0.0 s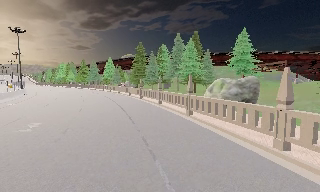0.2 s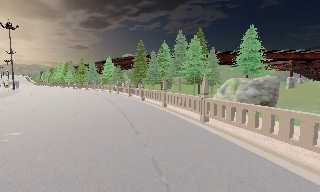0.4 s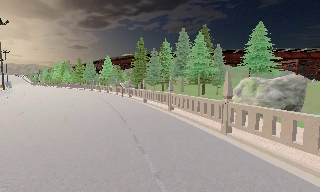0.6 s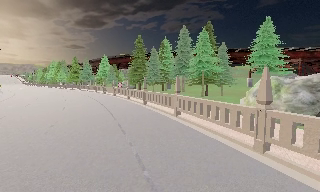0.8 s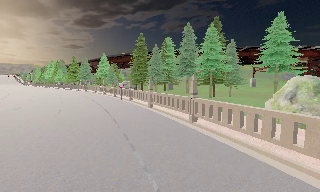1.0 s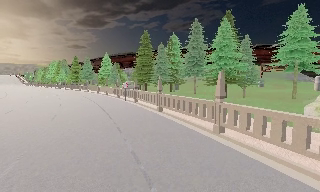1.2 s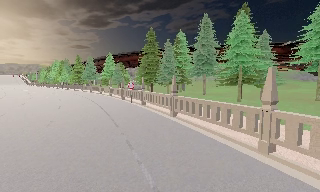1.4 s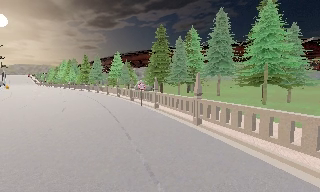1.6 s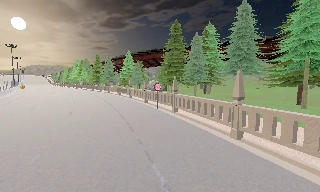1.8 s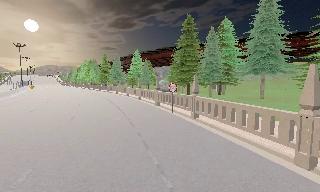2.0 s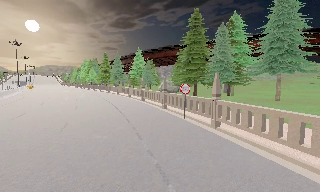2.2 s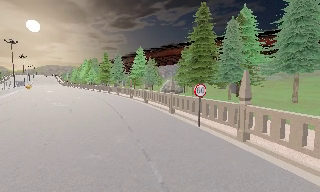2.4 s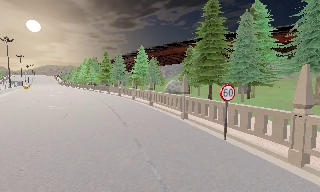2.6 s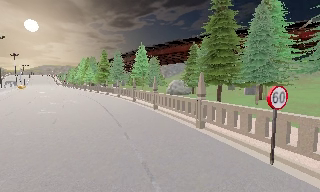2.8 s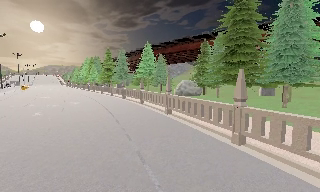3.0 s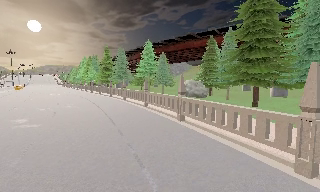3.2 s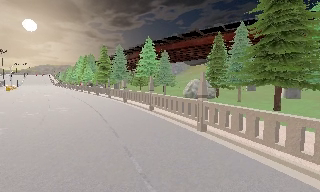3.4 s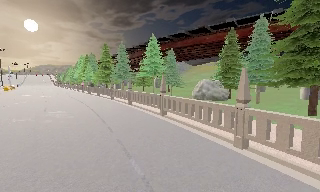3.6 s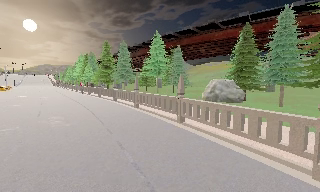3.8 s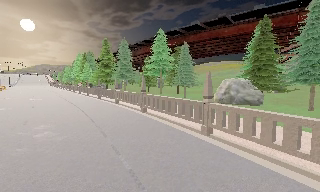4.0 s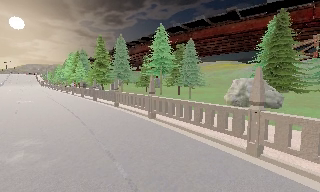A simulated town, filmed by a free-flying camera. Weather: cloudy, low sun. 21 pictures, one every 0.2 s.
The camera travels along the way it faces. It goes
forward.
0.0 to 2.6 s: The camera travels forward, about 25 m, so what stands in front looms larger.
2.6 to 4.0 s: The camera travels forward and to its left, about 16 m, so what stands in front looms larger.
The film runs forward here.
